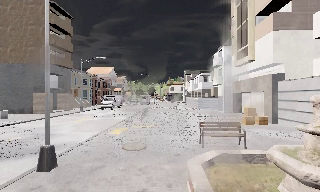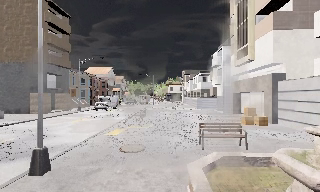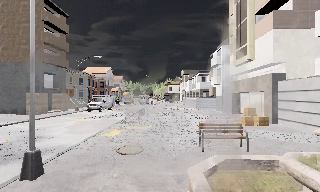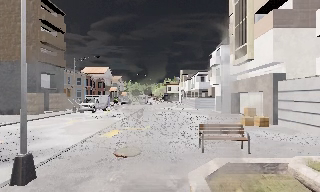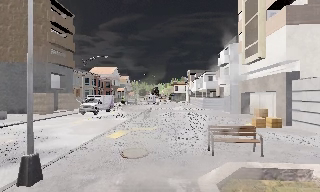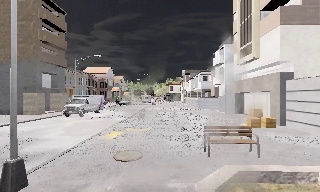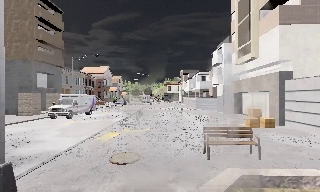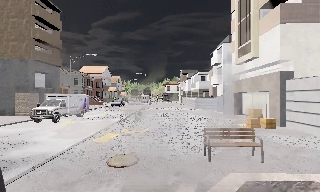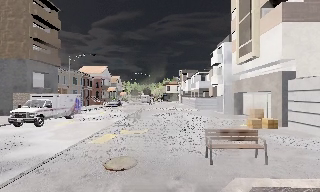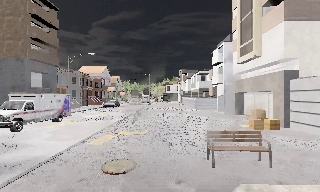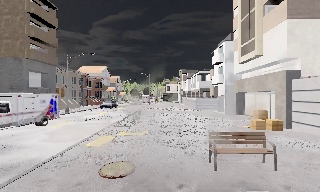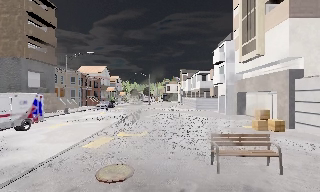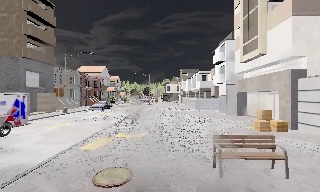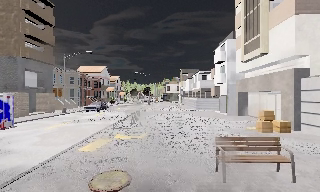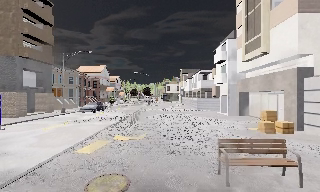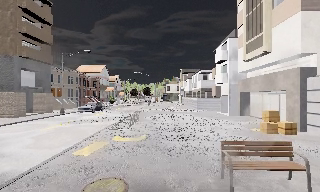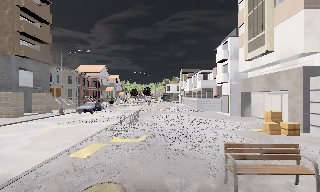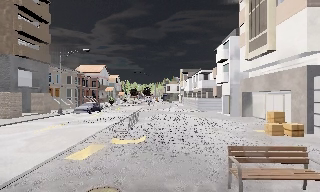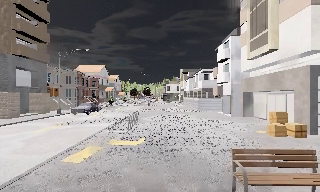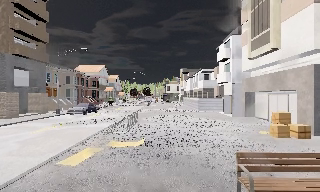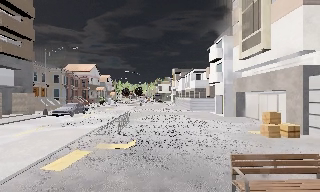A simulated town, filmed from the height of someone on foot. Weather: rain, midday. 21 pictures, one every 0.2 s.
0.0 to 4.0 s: The camera travels forward, about 4 m, so what stands in front looms larger.
The film runs forward here.
